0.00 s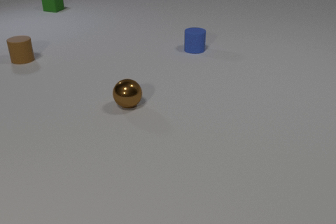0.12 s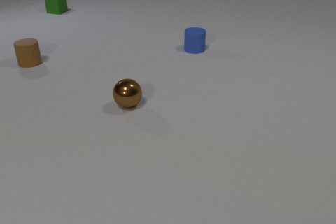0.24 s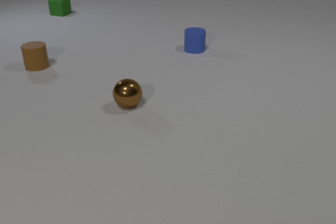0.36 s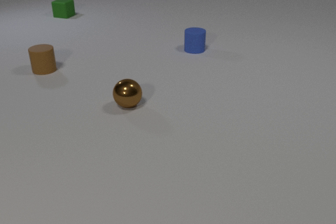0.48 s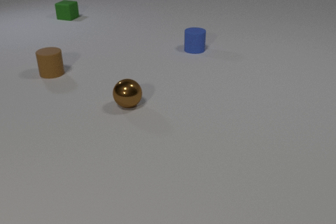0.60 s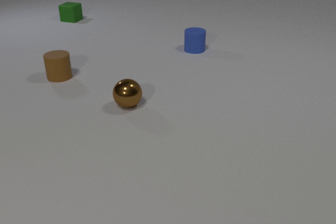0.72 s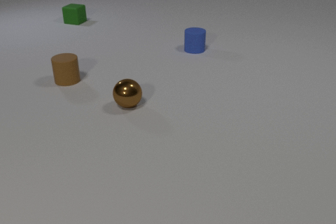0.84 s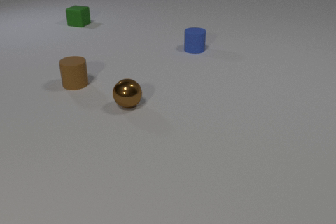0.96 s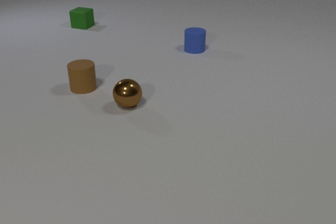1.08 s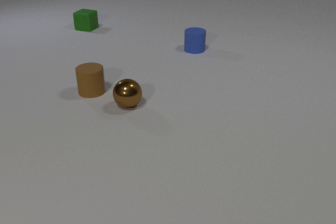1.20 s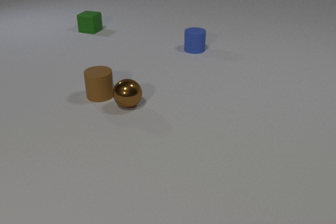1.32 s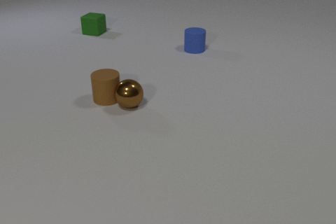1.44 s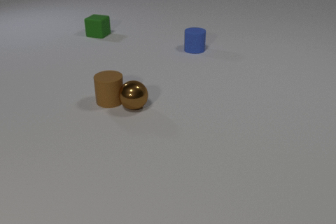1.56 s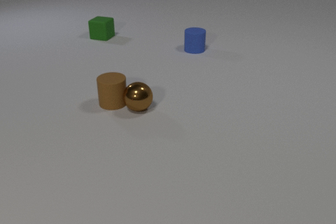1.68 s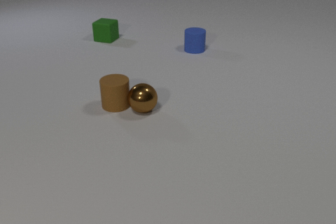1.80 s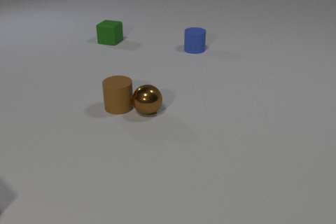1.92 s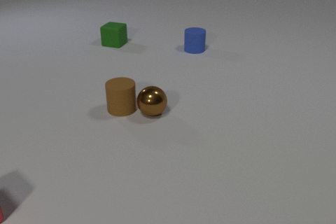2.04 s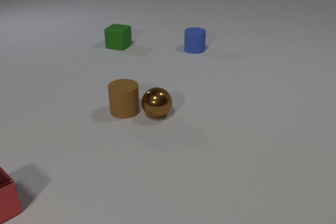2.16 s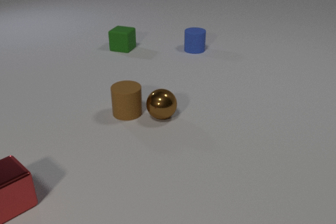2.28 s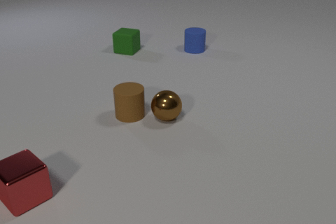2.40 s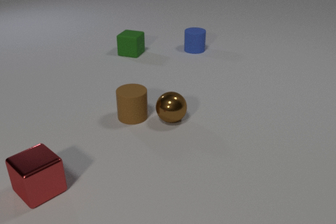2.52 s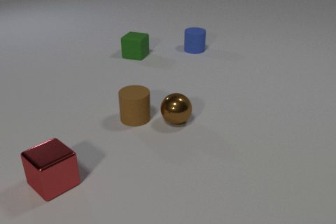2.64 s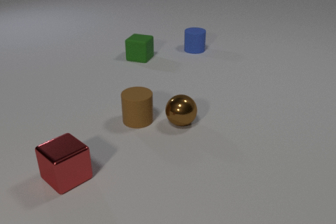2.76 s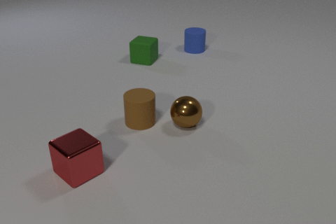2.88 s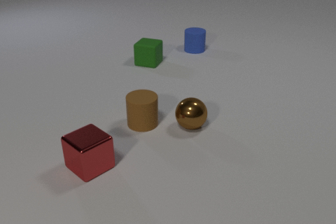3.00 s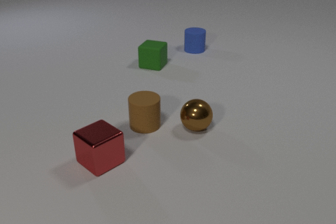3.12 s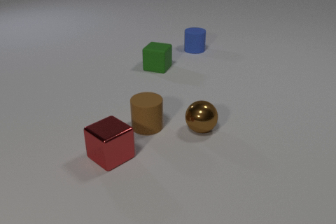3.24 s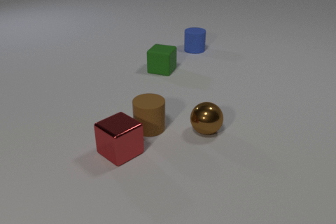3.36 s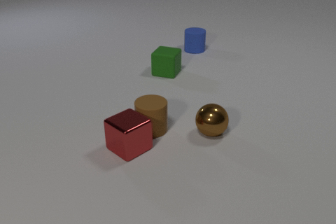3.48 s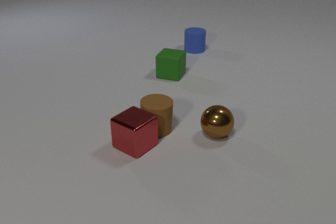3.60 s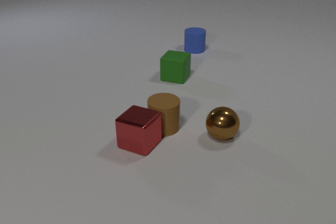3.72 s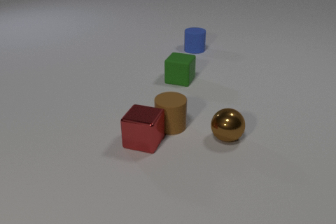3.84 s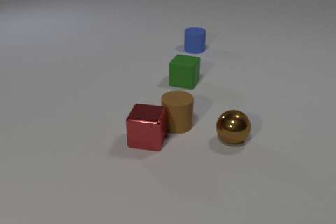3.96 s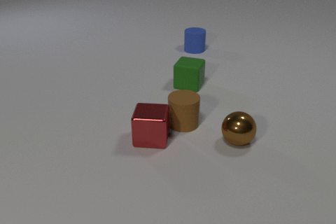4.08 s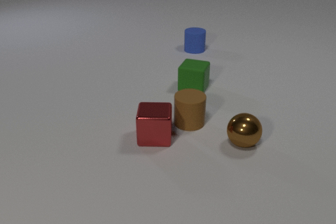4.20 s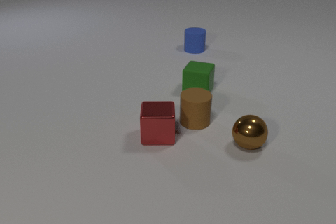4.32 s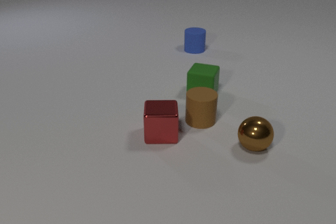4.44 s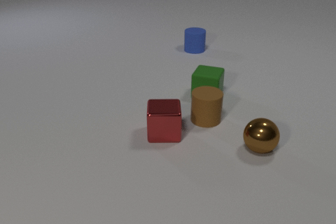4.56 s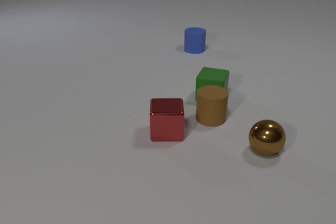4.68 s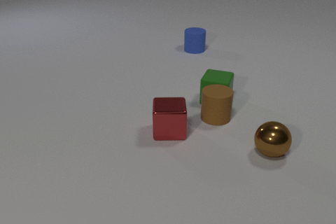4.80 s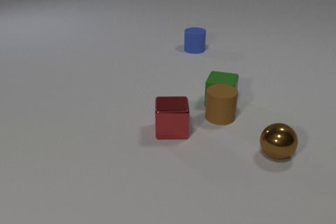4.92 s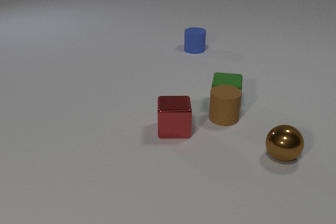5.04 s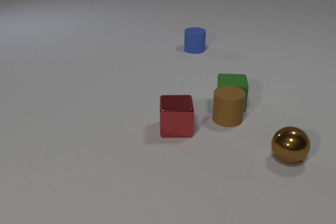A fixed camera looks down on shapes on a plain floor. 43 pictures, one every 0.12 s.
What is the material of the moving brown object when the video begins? rubber.
Are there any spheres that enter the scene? no.
What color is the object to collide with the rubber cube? brown.
0.00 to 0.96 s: The brown rubber cylinder slides toward the camera and to the right. The green rubber cube slides toward the camera and to the right.
0.96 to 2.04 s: The brown rubber cylinder slides toward the camera and to the right. The brown metal sphere rolls to the right and toward the camera. The red metal cube comes in at the left edge, slides to the right. The green rubber cube slides toward the camera and to the right. The brown rubber cylinder and the brown metal sphere collide.
2.04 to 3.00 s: The brown rubber cylinder slides toward the camera and to the right. The brown metal sphere rolls to the right and toward the camera. The red metal cube slides to the right and away from the camera. The green rubber cube slides toward the camera and to the right.
3.00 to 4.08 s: The brown rubber cylinder slides to the right. The brown metal sphere rolls to the right and toward the camera. The red metal cube slides to the right and away from the camera, spins so that its near face slides to the right, counterclockwise seen from above. The green rubber cube slides toward the camera and to the right. The brown rubber cylinder and the red metal cube collide.
4.08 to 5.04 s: The brown rubber cylinder slides to the right. The brown metal sphere rolls to the right. The red metal cube slides to the right and away from the camera. The green rubber cube slides to the right and toward the camera. The brown rubber cylinder and the green rubber cube collide.
